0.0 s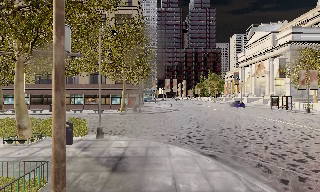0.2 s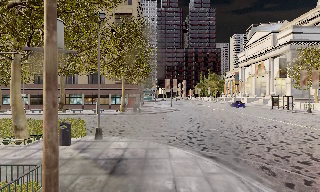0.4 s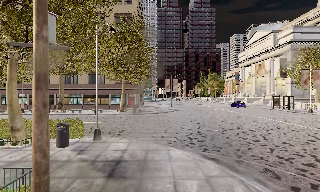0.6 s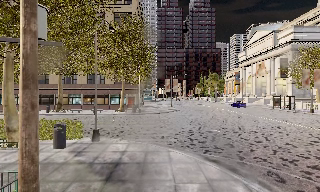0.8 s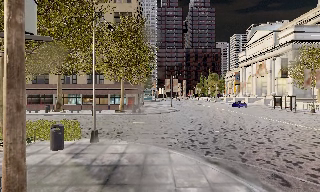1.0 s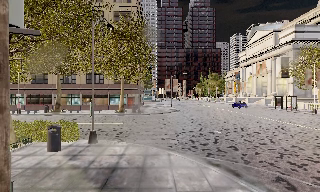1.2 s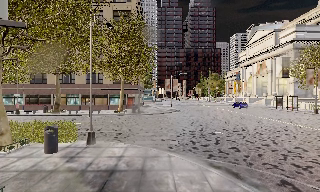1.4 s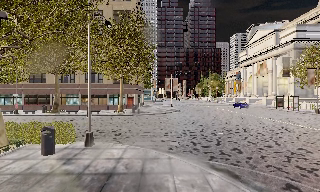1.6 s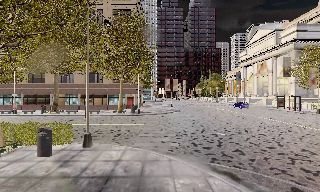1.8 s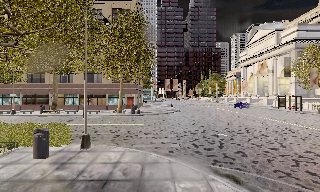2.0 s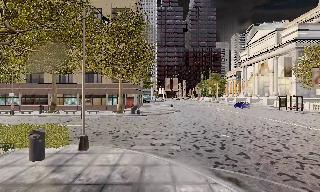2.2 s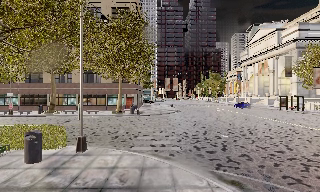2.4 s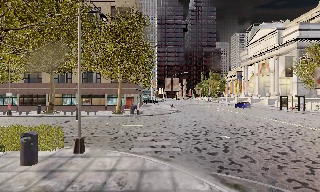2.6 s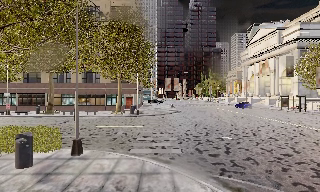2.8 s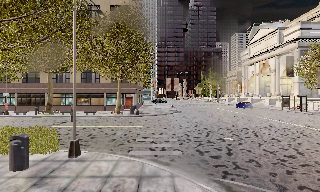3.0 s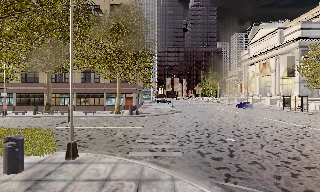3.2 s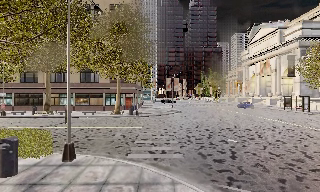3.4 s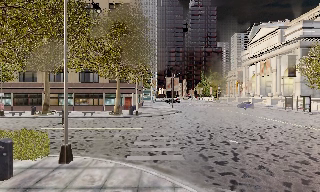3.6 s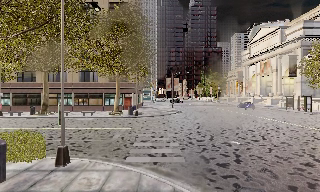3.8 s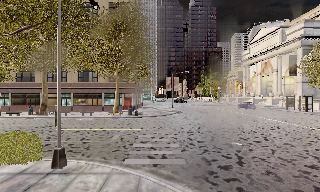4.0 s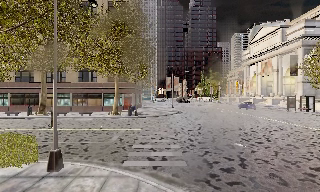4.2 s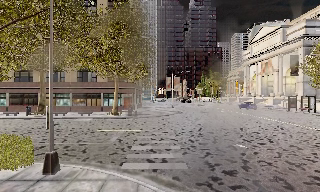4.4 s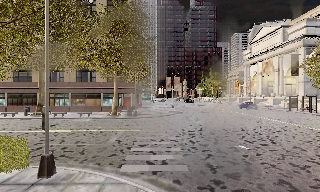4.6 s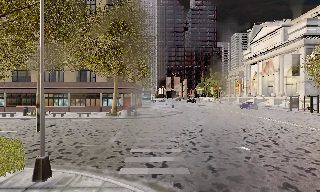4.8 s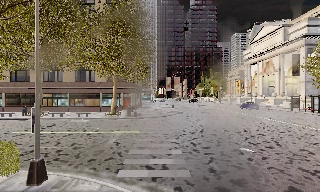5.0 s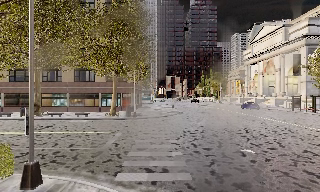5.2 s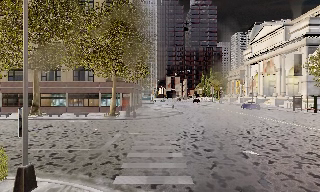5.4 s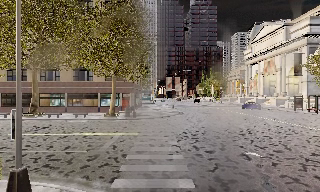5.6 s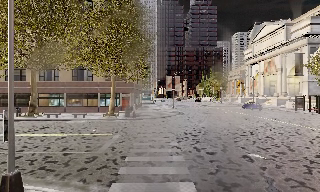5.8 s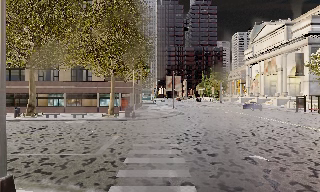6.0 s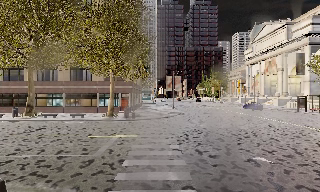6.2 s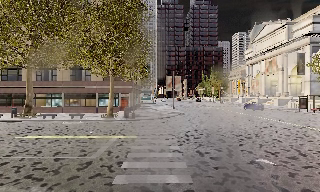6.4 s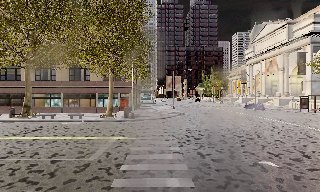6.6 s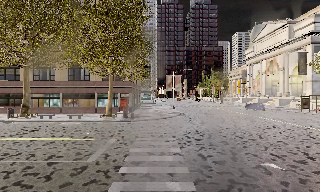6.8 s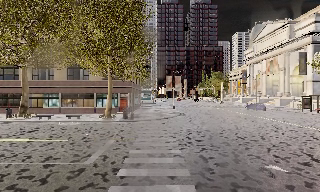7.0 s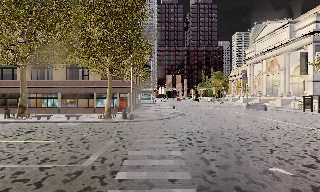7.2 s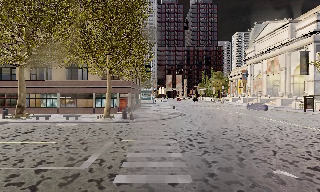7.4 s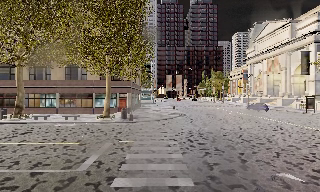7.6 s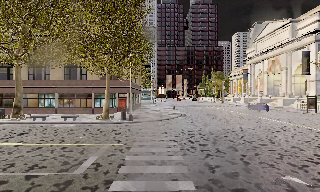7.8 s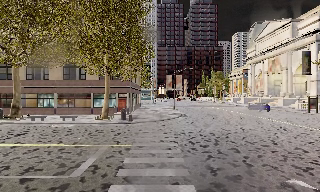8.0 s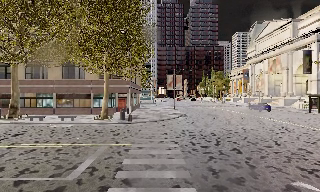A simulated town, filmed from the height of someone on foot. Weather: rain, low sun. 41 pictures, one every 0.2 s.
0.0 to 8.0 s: The camera travels forward, about 8 m, so what stands in front looms larger.
The film runs forward here.
